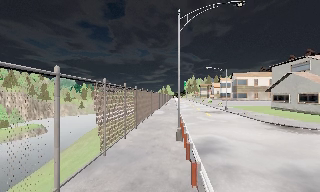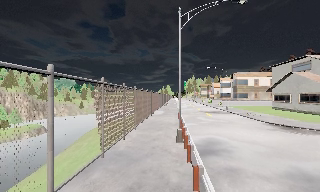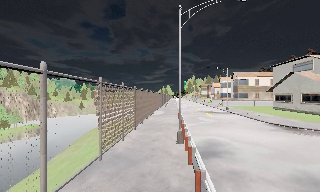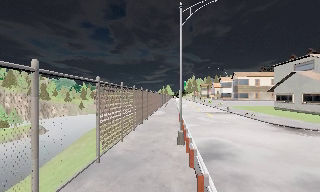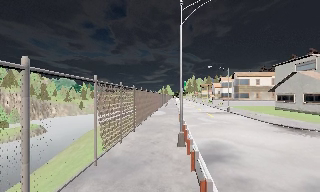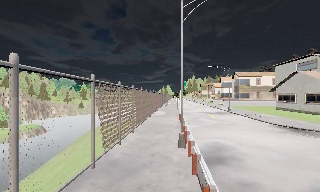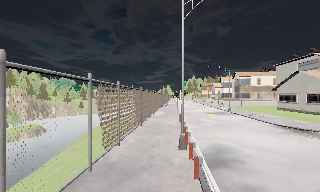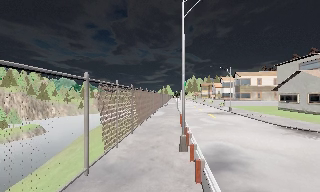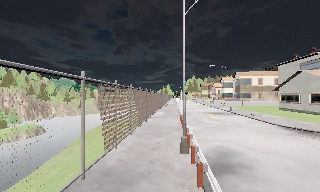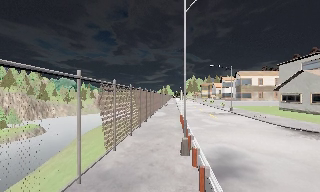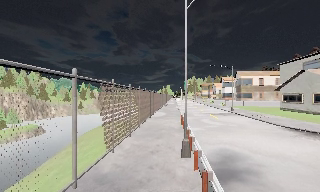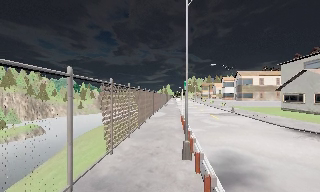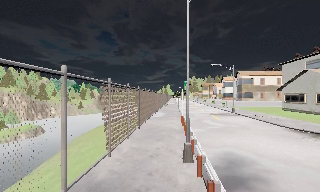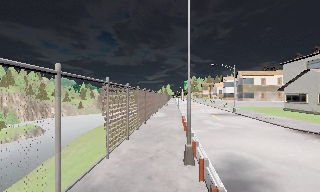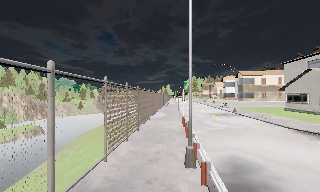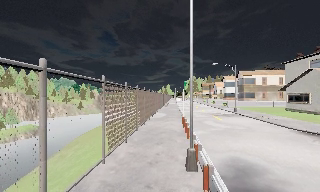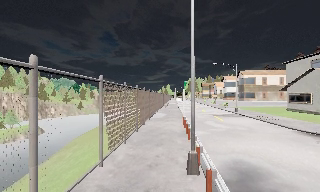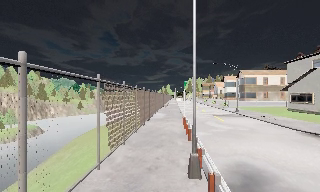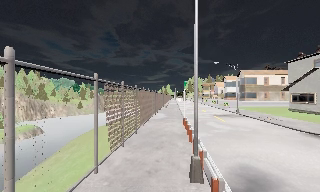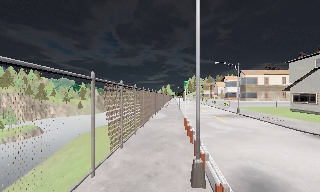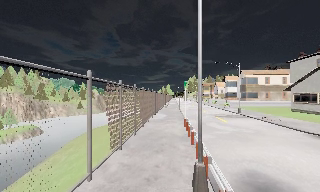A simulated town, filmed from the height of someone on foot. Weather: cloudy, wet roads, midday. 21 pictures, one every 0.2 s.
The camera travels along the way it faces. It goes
forward.
0.0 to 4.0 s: The camera travels forward, about 5 m, so what stands in front looms larger.
The film runs forward here.
